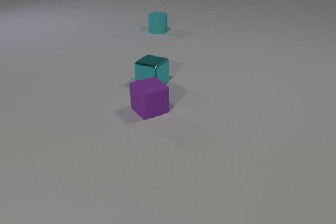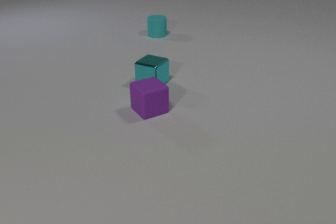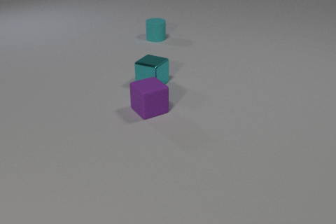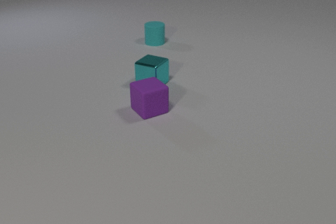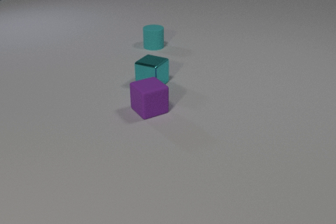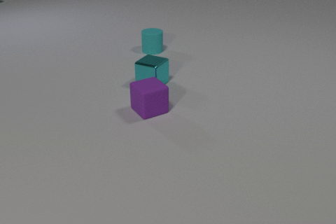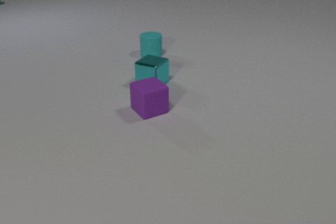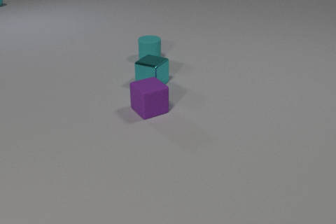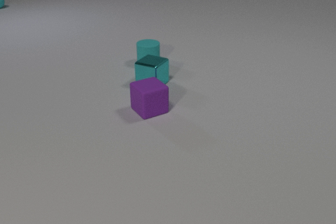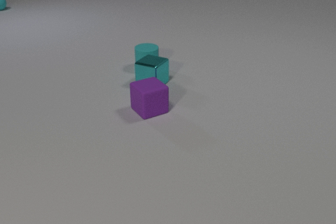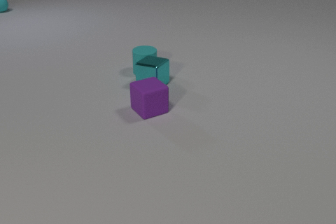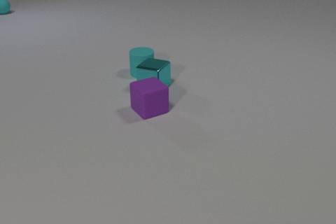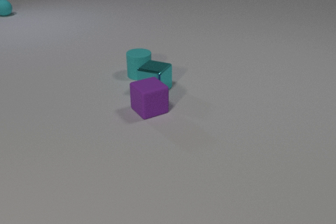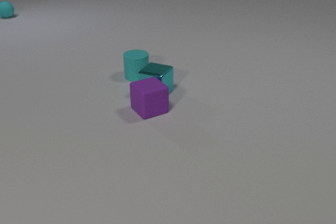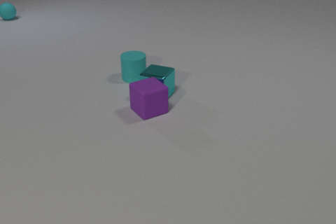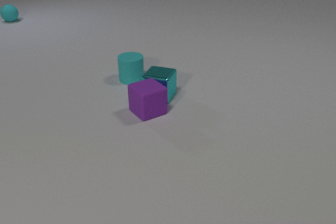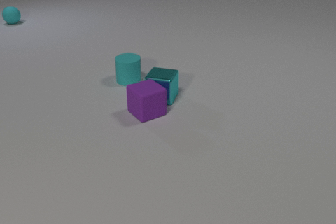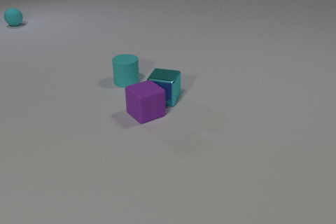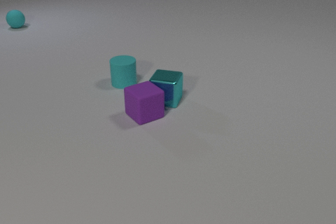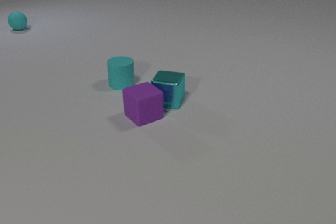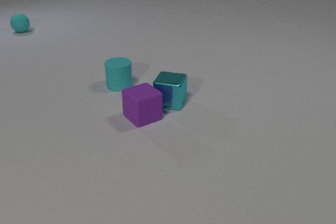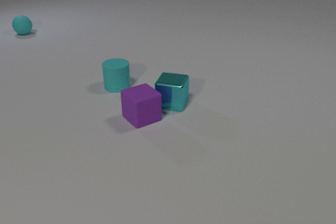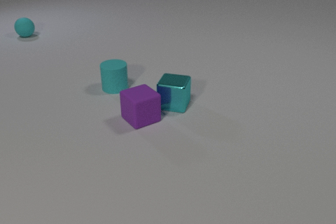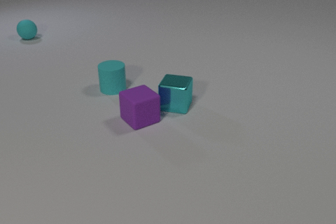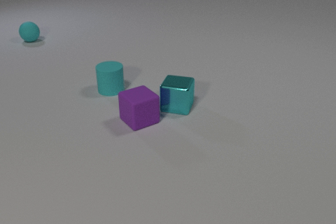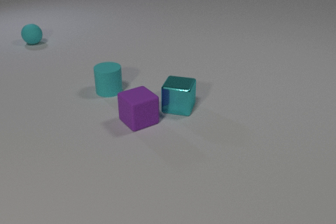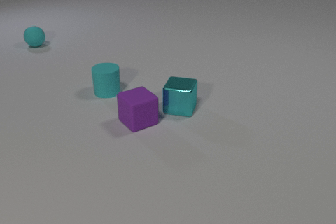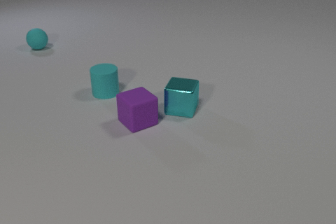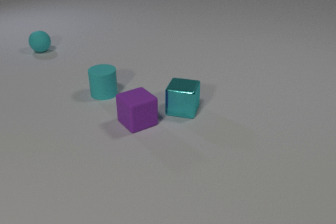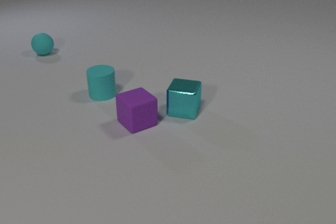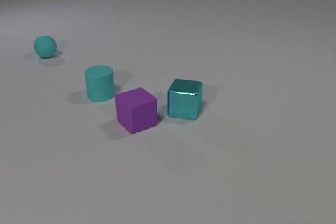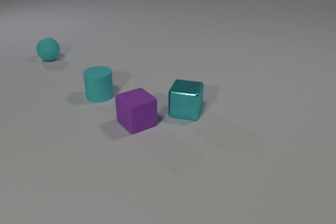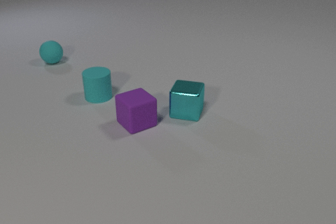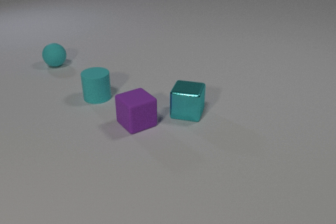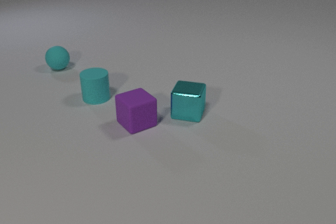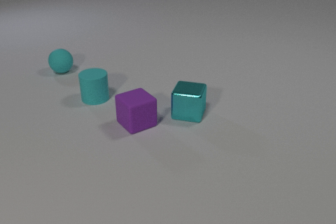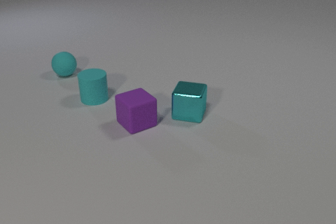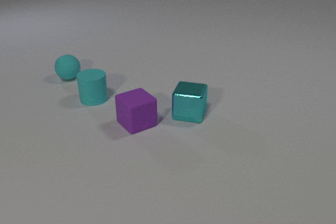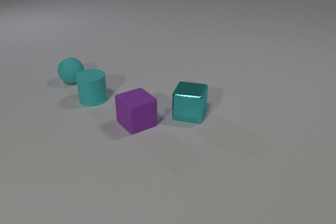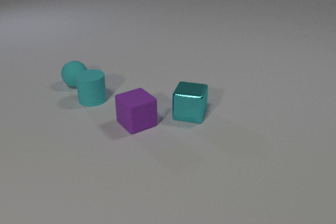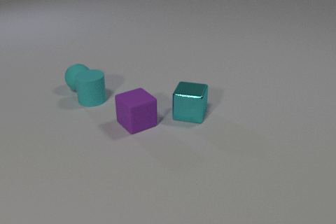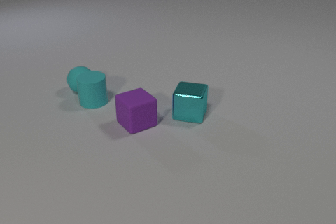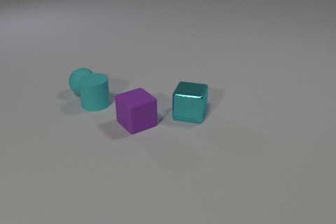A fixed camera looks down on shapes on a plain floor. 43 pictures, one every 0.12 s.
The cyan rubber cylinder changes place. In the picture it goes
toward the camera.
The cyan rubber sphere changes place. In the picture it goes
toward the camera.
0.00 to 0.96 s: The cyan rubber cylinder slides toward the camera. The cyan rubber sphere comes in at the left edge, rolls toward the camera.
0.96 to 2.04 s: The cyan rubber cylinder slides toward the camera and to the left. The cyan metal cube slides toward the camera. The purple rubber cube slides toward the camera. The cyan rubber sphere rolls toward the camera. The cyan rubber cylinder and the cyan metal cube collide. The cyan metal cube and the purple rubber cube collide.
2.04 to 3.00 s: The cyan rubber cylinder slides toward the camera and to the left. The cyan metal cube slides toward the camera and to the right. The purple rubber cube slides toward the camera and to the left. The cyan rubber sphere rolls toward the camera.
3.00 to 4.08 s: The cyan rubber cylinder slides toward the camera and to the left. The cyan metal cube slides toward the camera and to the right. The cyan rubber sphere rolls toward the camera.
4.08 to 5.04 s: The cyan rubber cylinder slides toward the camera. The cyan rubber sphere rolls toward the camera. The cyan rubber cylinder and the cyan rubber sphere collide.
Are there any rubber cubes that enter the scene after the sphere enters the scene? no.
What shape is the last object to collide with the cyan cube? cube.
How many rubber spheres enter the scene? 1.
